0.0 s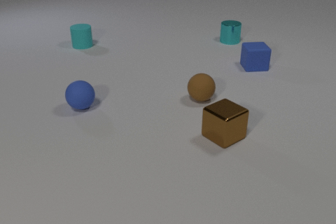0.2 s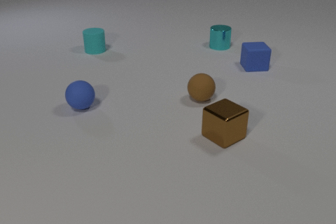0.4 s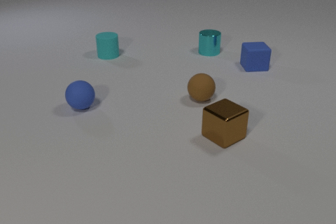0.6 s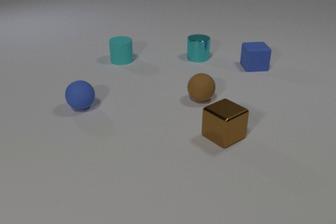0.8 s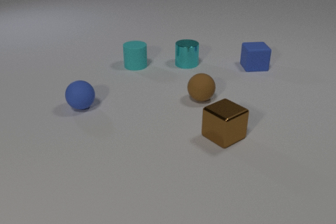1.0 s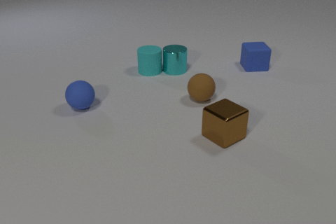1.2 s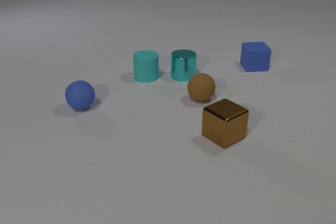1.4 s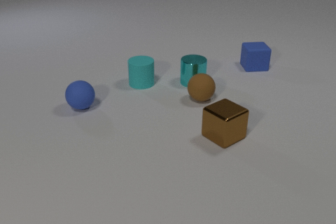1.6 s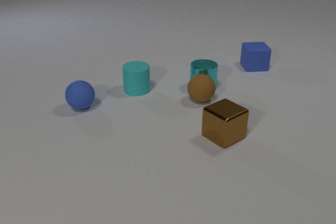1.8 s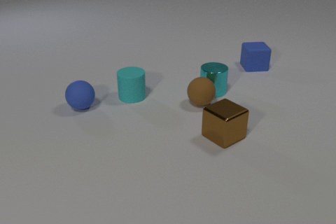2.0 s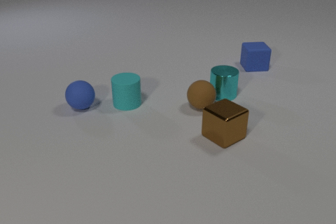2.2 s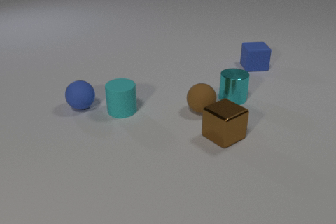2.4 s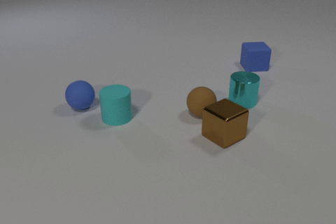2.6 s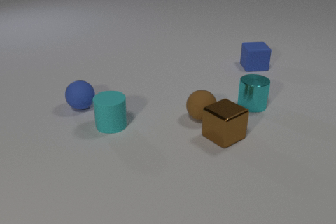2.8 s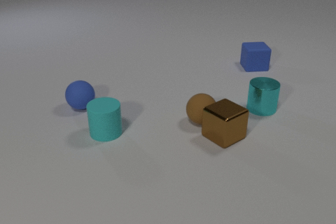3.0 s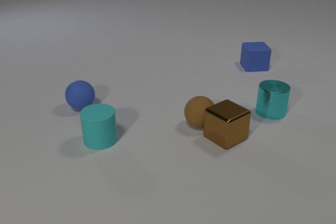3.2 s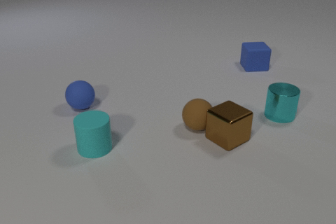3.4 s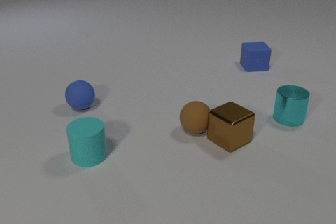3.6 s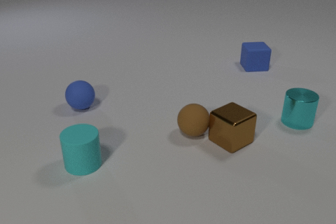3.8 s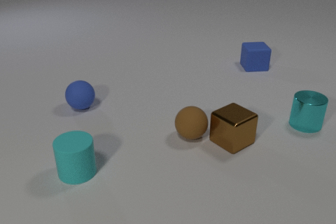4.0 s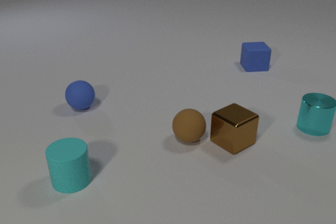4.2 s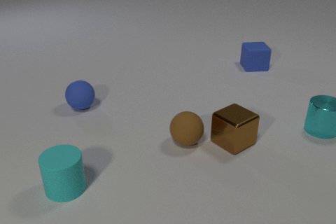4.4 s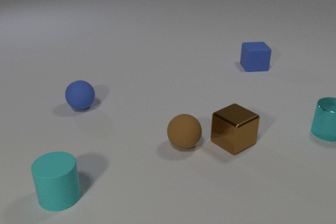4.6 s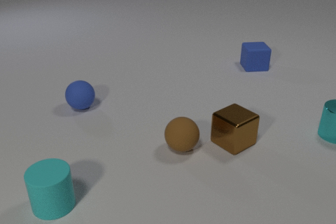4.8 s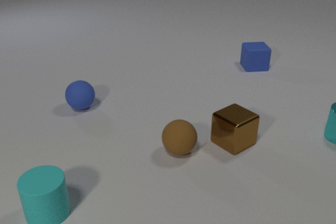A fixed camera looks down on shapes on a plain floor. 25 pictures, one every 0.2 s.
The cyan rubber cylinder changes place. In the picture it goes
toward the camera.
The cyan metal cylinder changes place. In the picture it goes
toward the camera.
0.0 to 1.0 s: The cyan rubber cylinder slides toward the camera and to the right. The cyan metal cylinder slides toward the camera and to the left. The cyan rubber cylinder and the cyan metal cylinder collide.
1.0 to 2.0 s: The cyan rubber cylinder slides toward the camera. The cyan metal cylinder slides toward the camera and to the right. The brown rubber sphere rolls toward the camera. The cyan metal cylinder and the brown rubber sphere collide.
2.0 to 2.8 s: The cyan rubber cylinder slides toward the camera. The cyan metal cylinder slides to the right and toward the camera. The brown rubber sphere rolls toward the camera. The brown rubber sphere and the brown metal cube collide.
2.8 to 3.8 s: The cyan rubber cylinder slides toward the camera and to the left. The cyan metal cylinder slides to the right and toward the camera. The brown rubber sphere rolls toward the camera. The brown metal cube slides to the right and toward the camera.
3.8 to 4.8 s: The cyan rubber cylinder slides toward the camera and to the left. The cyan metal cylinder slides to the right. The brown rubber sphere rolls toward the camera and to the left.
What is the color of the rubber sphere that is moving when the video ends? brown.
What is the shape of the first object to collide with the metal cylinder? cylinder.
How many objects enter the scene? 0.
